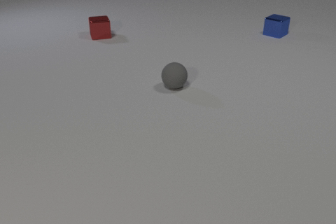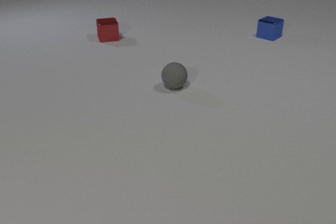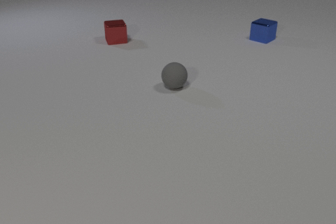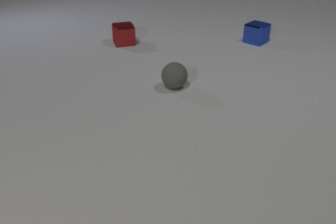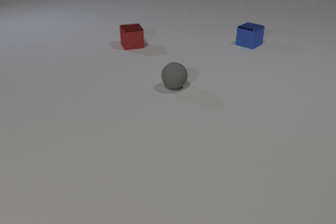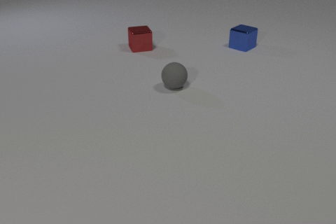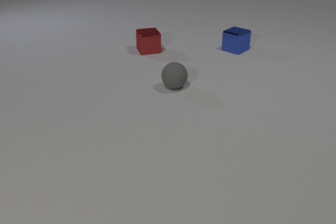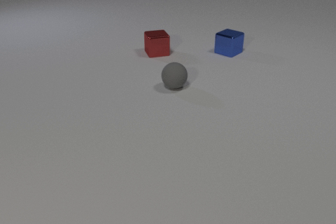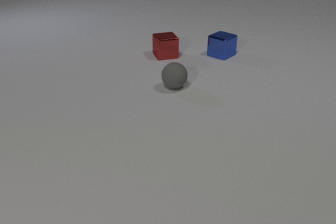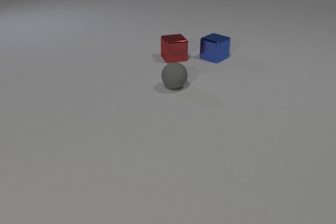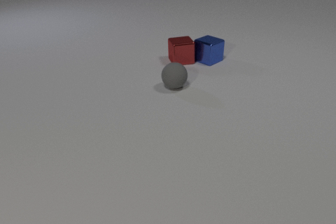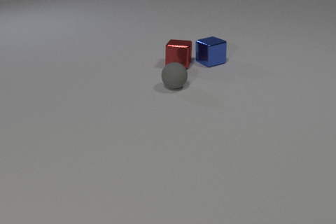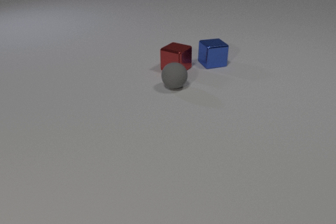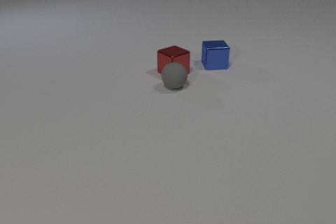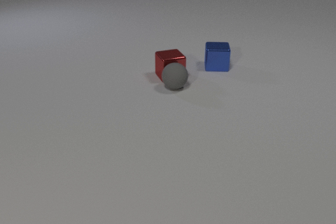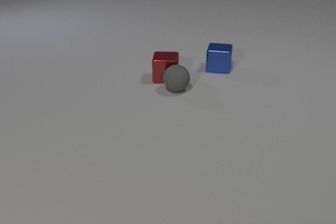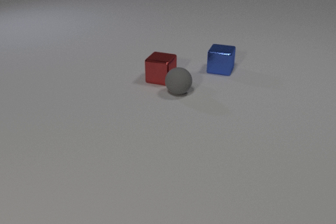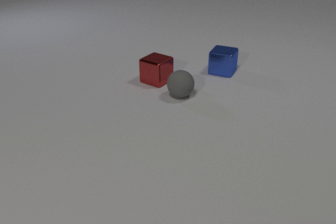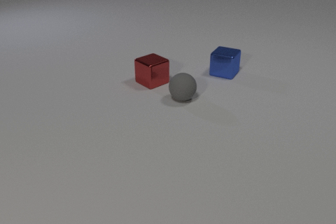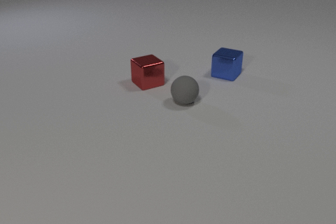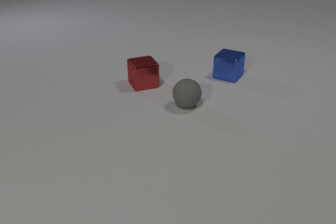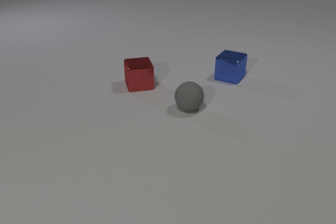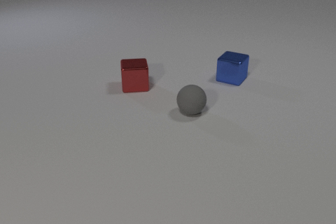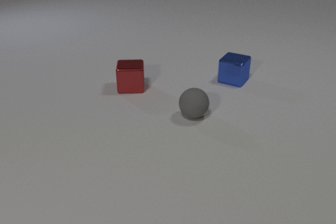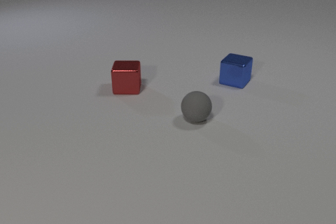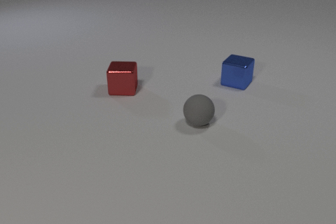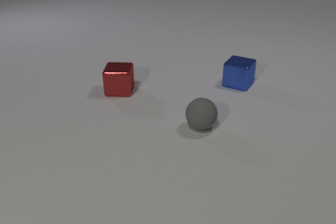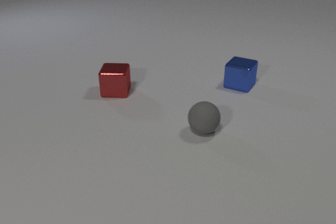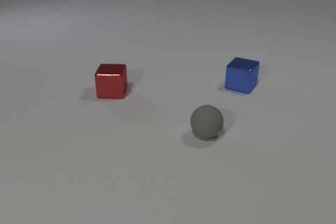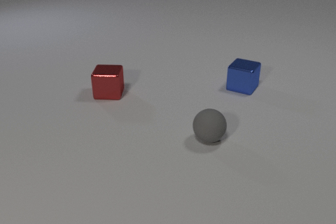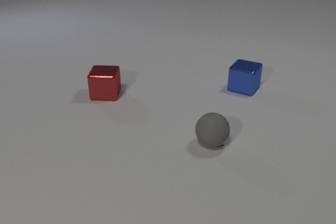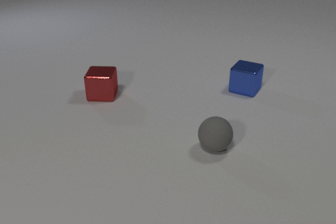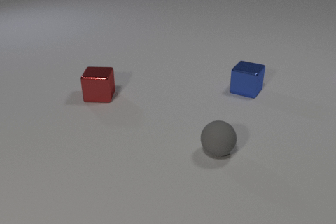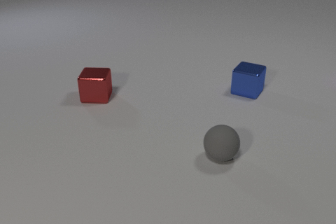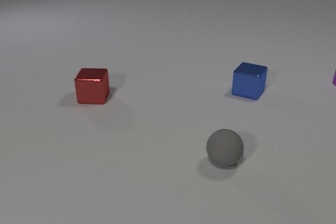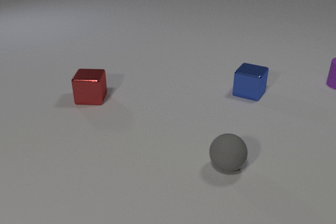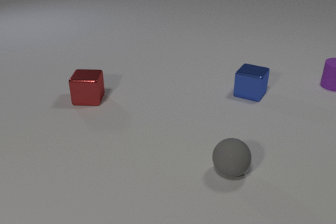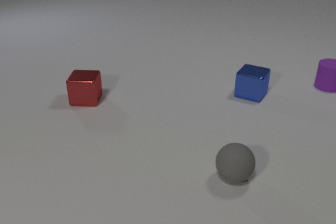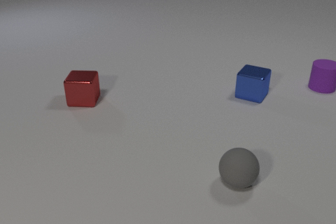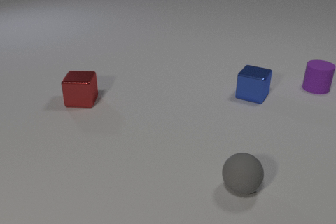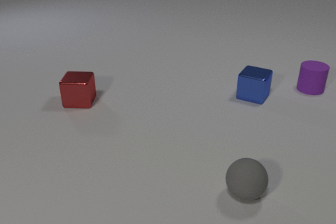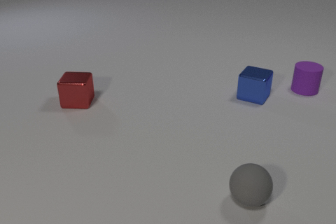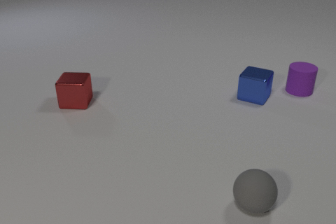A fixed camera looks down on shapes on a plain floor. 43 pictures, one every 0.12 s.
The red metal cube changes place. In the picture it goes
toward the camera.
The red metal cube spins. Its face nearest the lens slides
to the left.
0.00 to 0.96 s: The red metal cube slides to the right and toward the camera. The blue metal cube slides toward the camera and to the left.
0.96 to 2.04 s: The red metal cube slides toward the camera, spins clockwise seen from above by about 150 degrees, its near face sliding to the left. The blue metal cube slides toward the camera, spins clockwise seen from above by about 75 degrees, its near face sliding to the left. The gray rubber sphere rolls toward the camera. The red metal cube and the blue metal cube collide. The red metal cube and the gray rubber sphere collide.
2.04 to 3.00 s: The red metal cube slides to the left and toward the camera, spins so that its near face slides to the left, clockwise seen from above. The blue metal cube slides toward the camera and to the right. The gray rubber sphere rolls toward the camera.
3.00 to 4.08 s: The red metal cube slides to the left and toward the camera. The blue metal cube slides toward the camera and to the right. The gray rubber sphere rolls toward the camera and to the right. The purple rubber cylinder comes in at the right edge.
4.08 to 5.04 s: The red metal cube slides to the left. The blue metal cube slides toward the camera and to the right. The gray rubber sphere rolls toward the camera and to the right. The purple rubber cylinder slides to the left and toward the camera.
What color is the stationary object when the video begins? gray.
How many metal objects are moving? 2.
How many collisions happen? 2.
